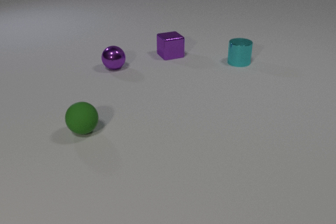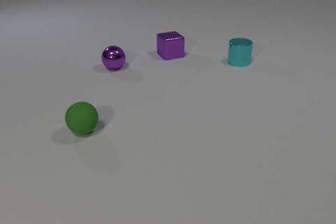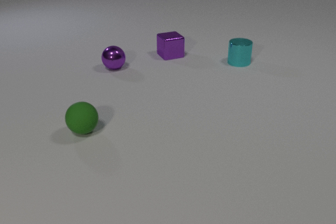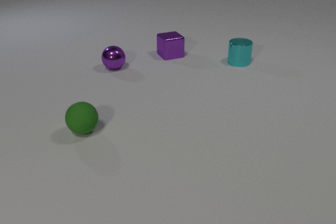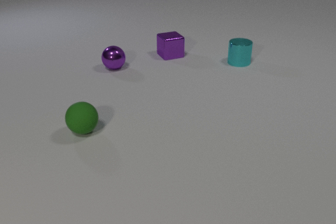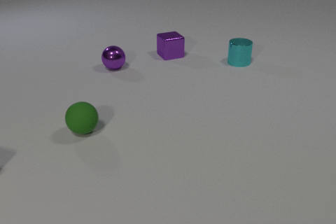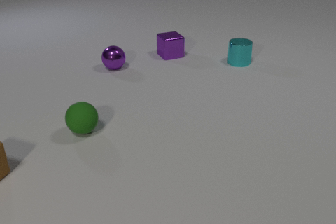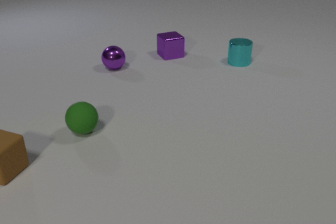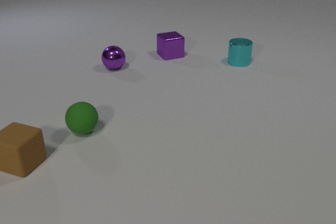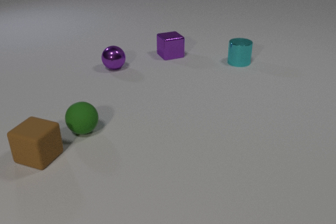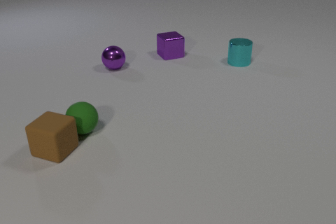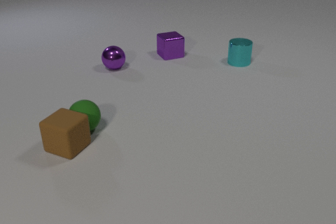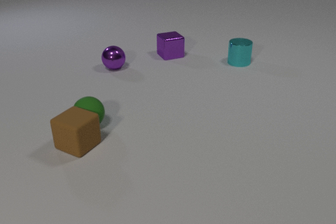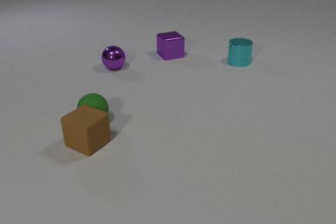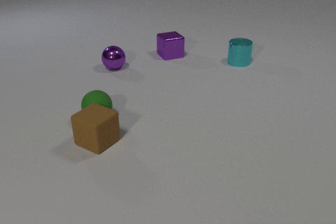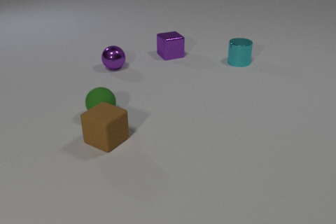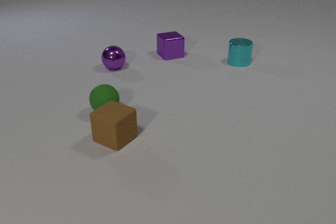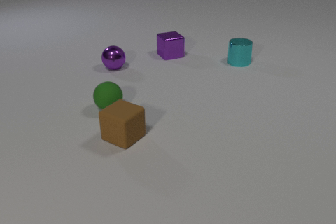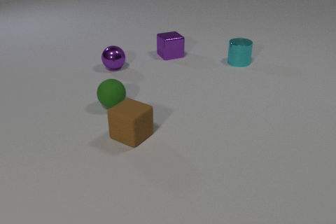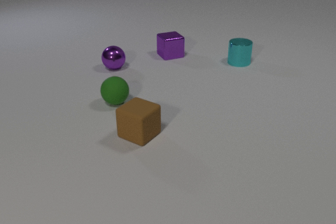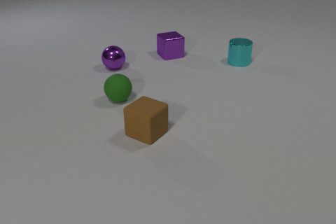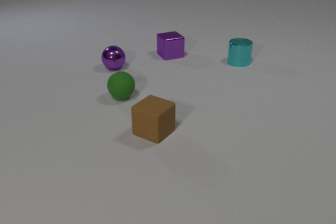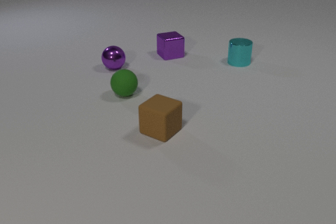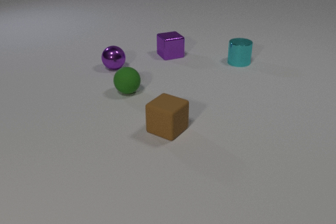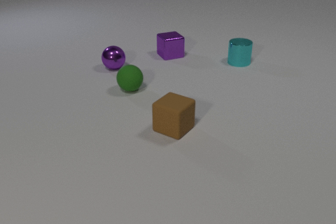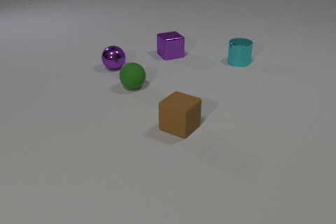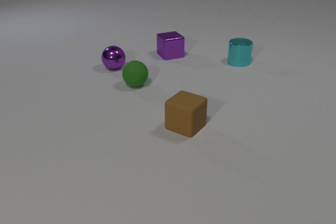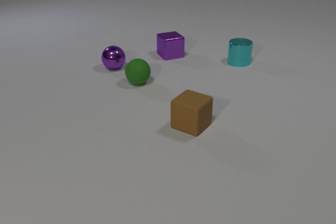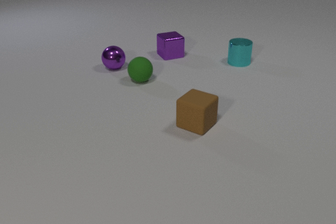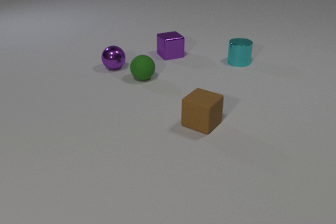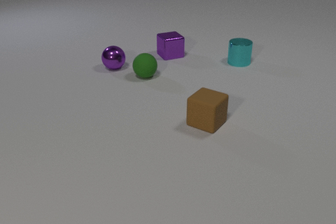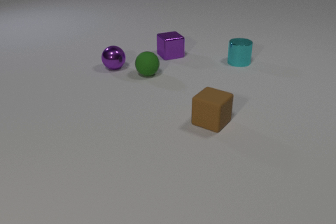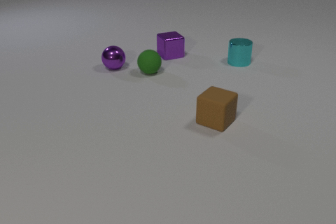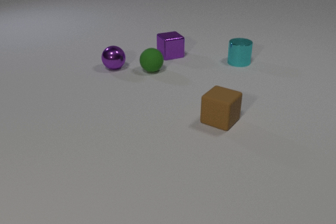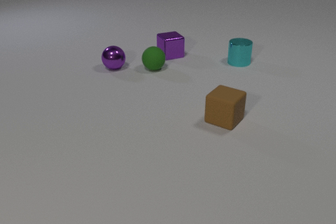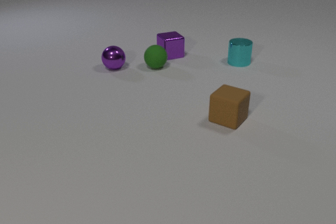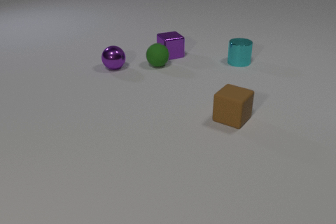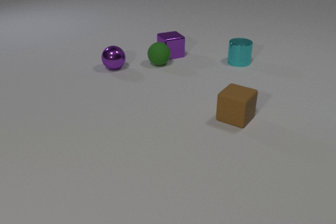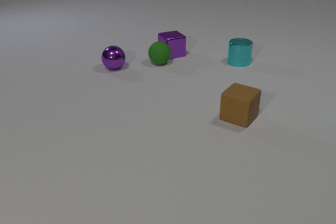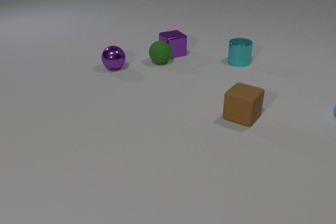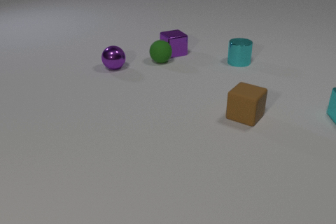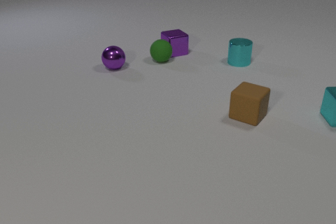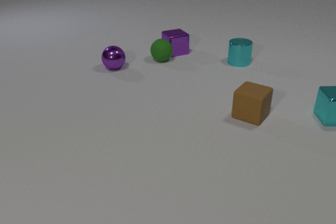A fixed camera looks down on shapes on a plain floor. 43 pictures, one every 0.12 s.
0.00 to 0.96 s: The brown rubber cube comes in at the left edge, slides to the right.
0.96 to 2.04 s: The brown rubber cube slides to the right. The green rubber sphere rolls away from the camera and to the right. The brown rubber cube and the green rubber sphere collide.
2.04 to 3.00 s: The brown rubber cube slides to the right. The green rubber sphere rolls away from the camera and to the right.
3.00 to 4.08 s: The brown rubber cube slides to the right and away from the camera. The green rubber sphere rolls away from the camera and to the right.
4.08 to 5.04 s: The brown rubber cube slides to the right and away from the camera. The green rubber sphere rolls away from the camera. The cyan metal cube comes in at the right edge, slides to the left. The purple metal cube slides away from the camera and to the right. The green rubber sphere and the purple metal cube collide.
How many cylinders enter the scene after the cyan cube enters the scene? 0.
How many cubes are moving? 3.
What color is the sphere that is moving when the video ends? green.
